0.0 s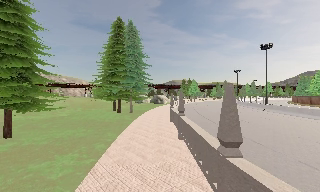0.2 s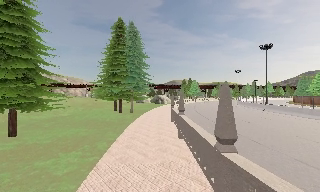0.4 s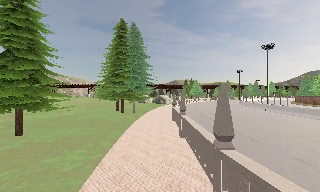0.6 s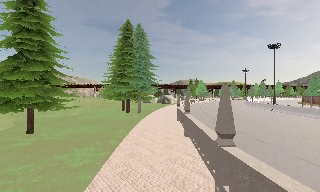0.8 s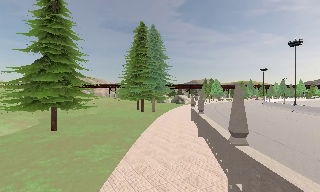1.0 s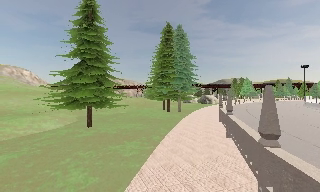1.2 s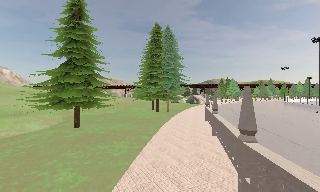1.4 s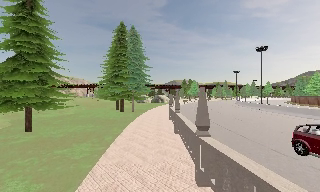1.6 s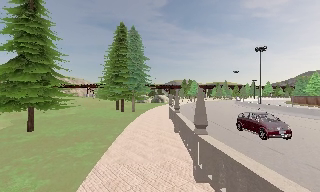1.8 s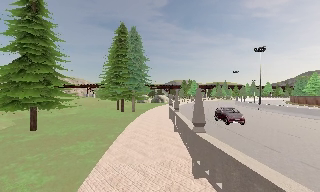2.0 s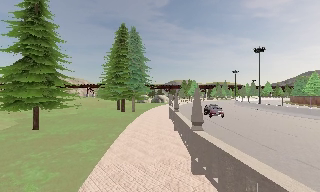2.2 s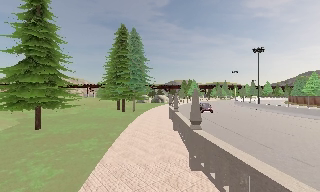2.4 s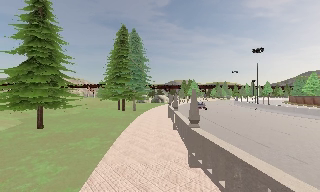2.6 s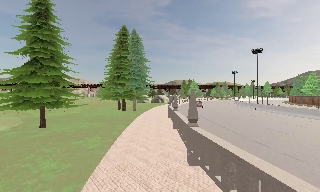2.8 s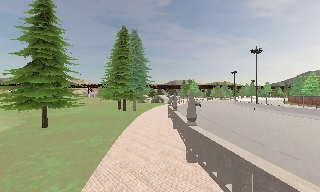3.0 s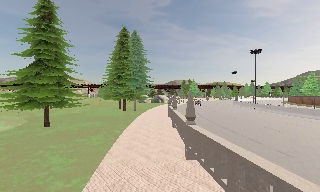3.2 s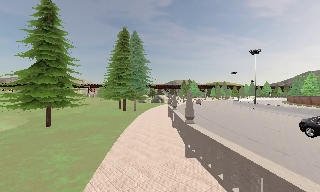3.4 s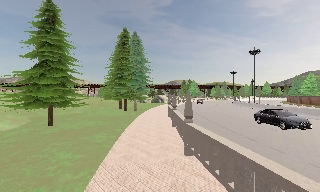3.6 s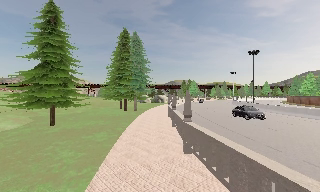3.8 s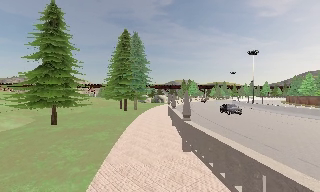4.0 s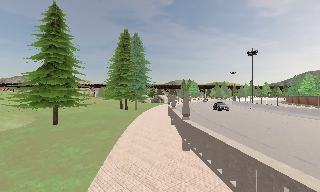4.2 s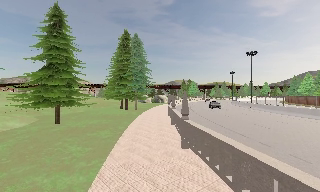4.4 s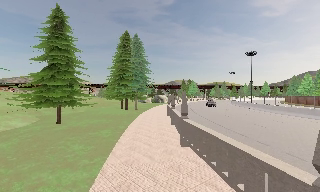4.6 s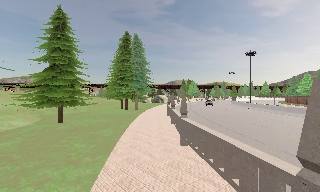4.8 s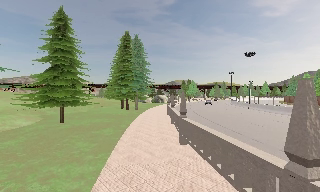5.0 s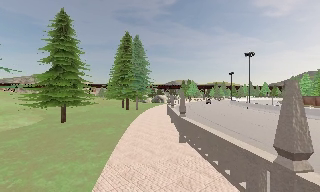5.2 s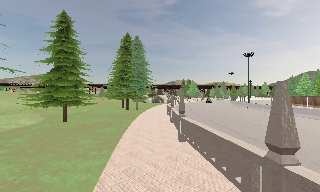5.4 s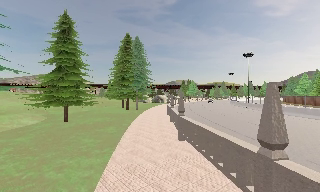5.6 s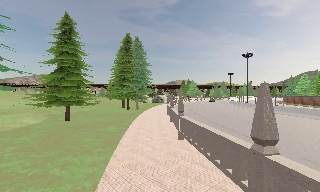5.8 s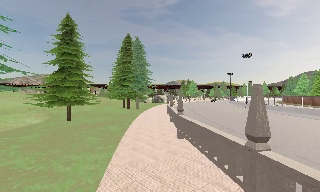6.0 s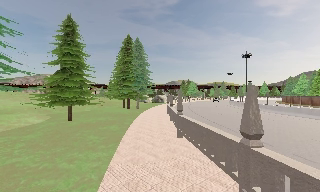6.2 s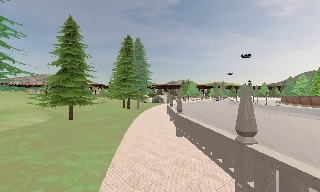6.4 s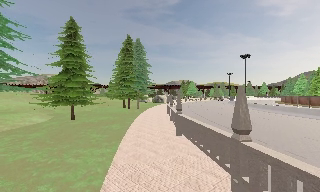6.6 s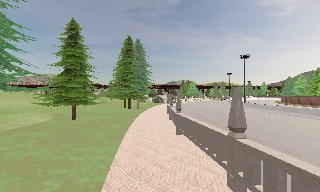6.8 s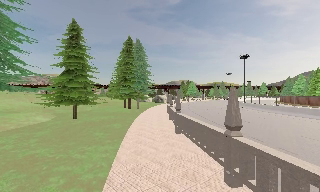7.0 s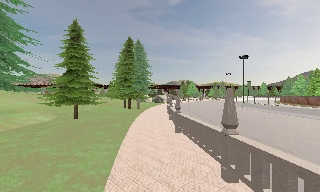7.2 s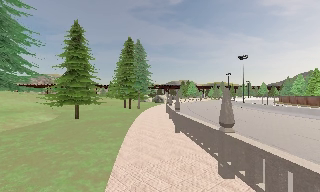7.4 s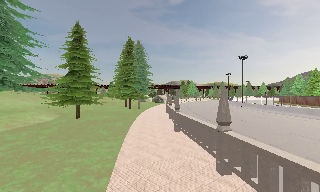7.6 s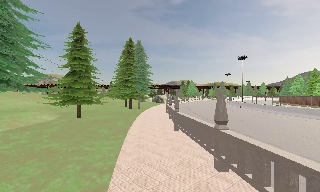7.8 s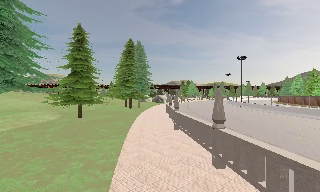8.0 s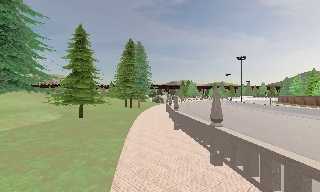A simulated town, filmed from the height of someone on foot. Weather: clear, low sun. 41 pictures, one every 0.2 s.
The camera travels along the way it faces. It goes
backward.
0.0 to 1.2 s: The scene slides to the right, as the camera pans about 15 degrees to its left. It travels backward, about 1.5 m, so what stands in front gets smaller.
1.2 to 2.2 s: The camera swings to its right by about 10 degrees, and the scene slides to the left. It travels backward, about 1 m, so what stands in front gets smaller.
2.2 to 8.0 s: The camera travels backward, about 7 m, so what stands in front gets smaller.
The film runs backward here.
